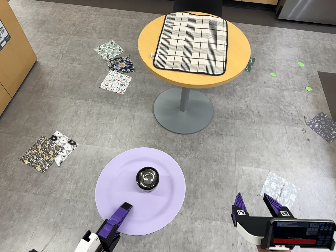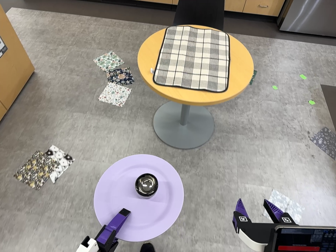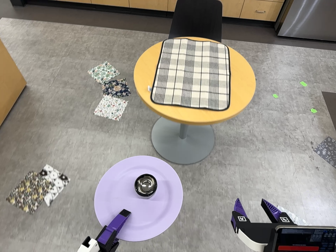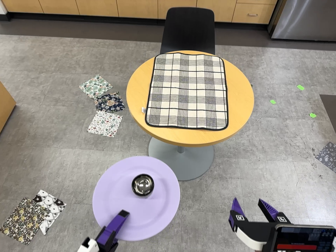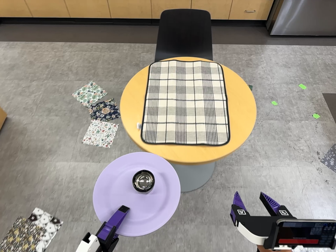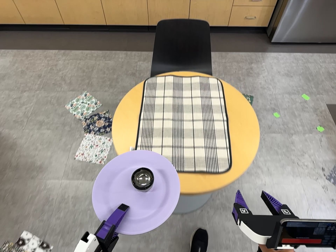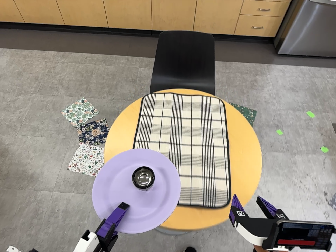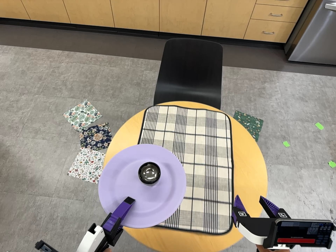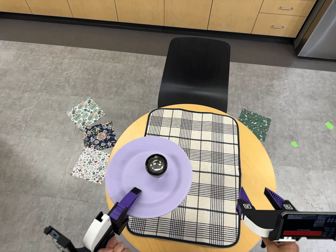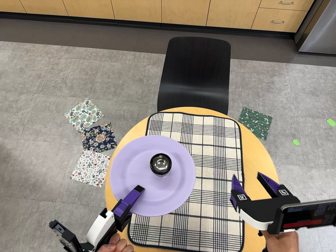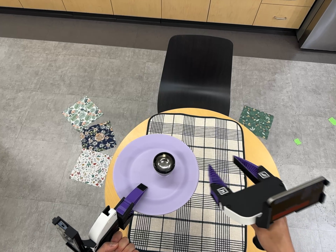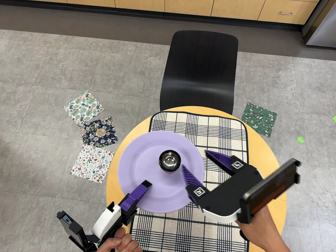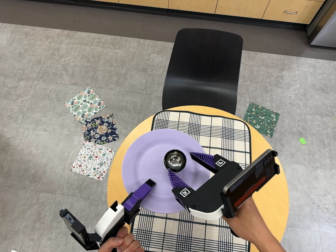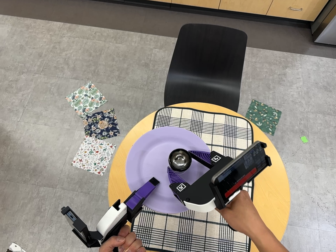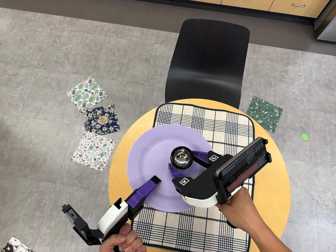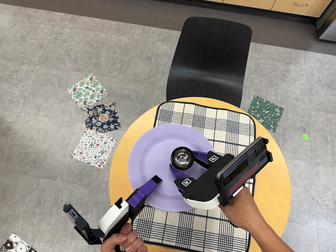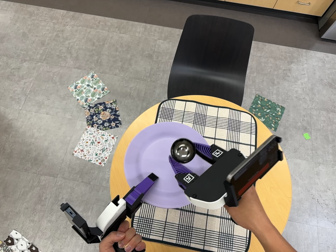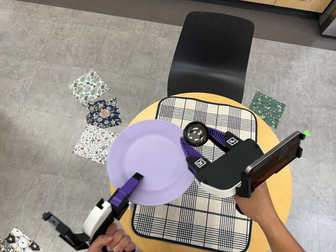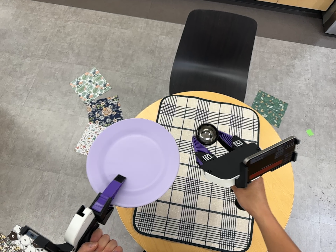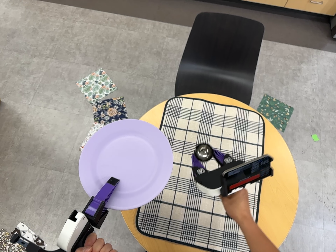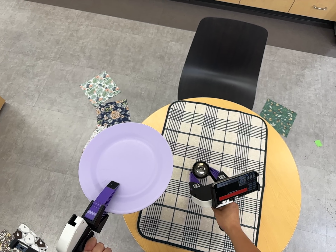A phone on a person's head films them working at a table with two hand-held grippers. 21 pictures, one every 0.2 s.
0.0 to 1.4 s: The camera travels toward the top of its view and forward, about 90 cm, so close, fixed things drift downward.
1.4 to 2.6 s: The camera travels toward the top of its view and forward, about 24 cm, so close, fixed things drift downward. Its aim tips toward the bottom of its view by about 10 degrees.
2.6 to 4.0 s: The camera shifts only a little, or ends up much as it began.
The film runs forward here.
